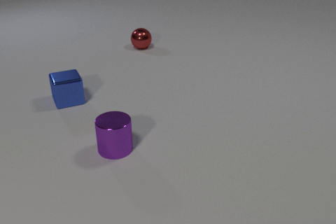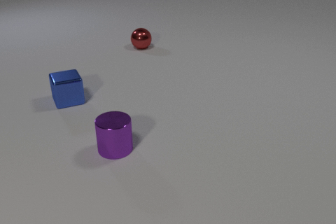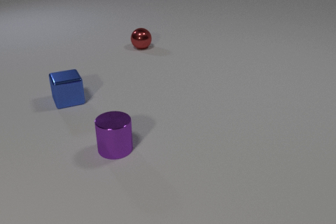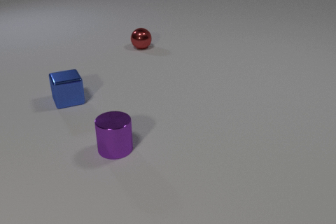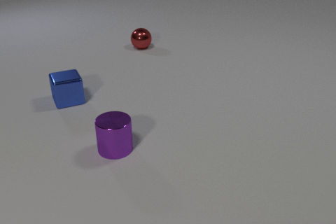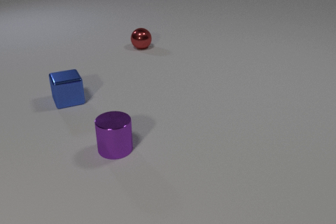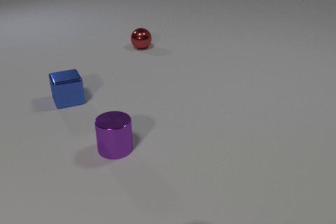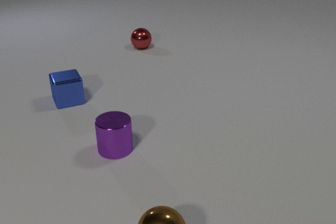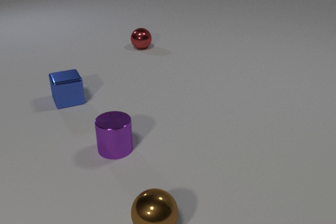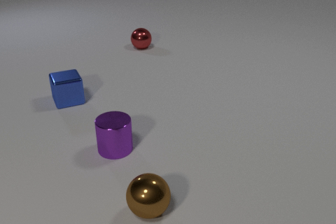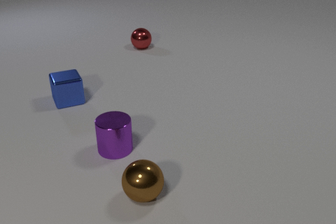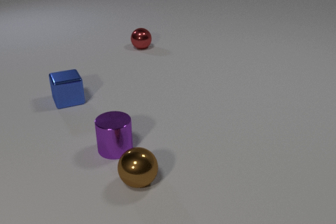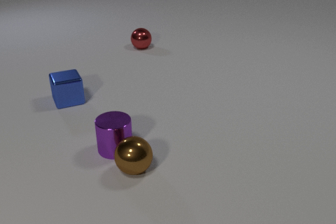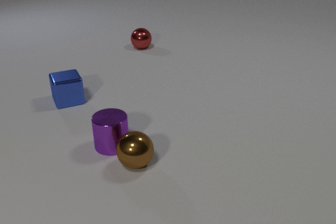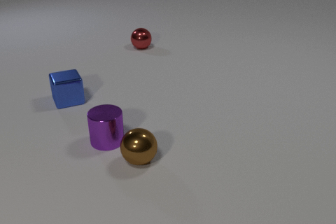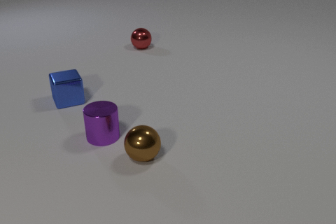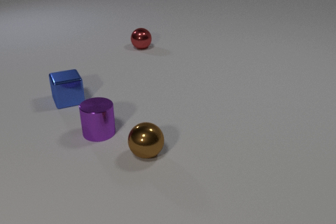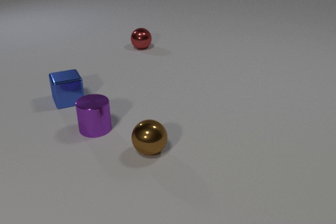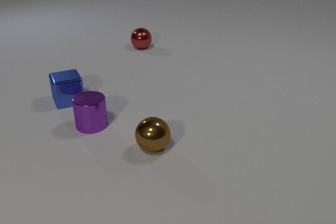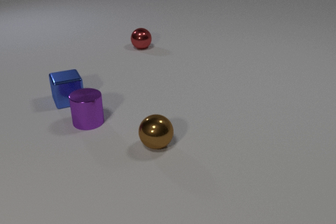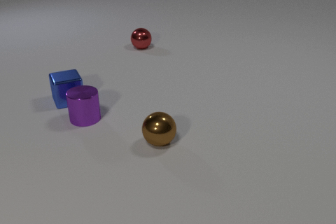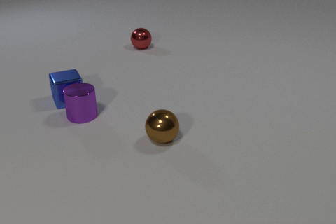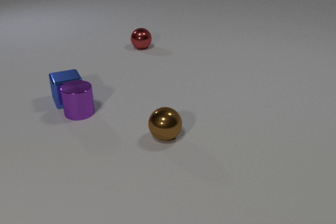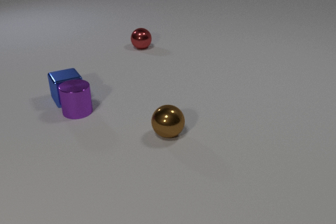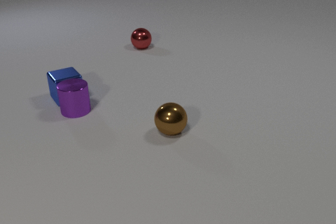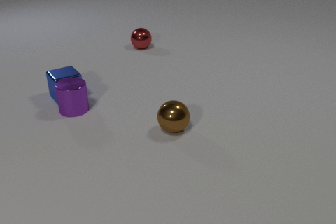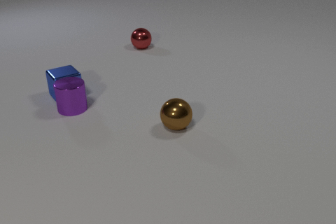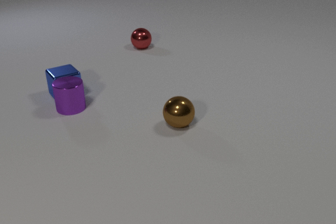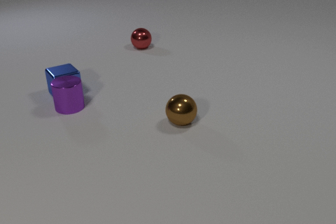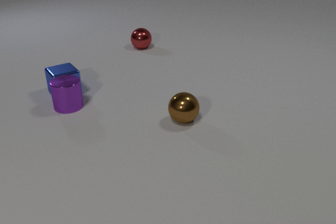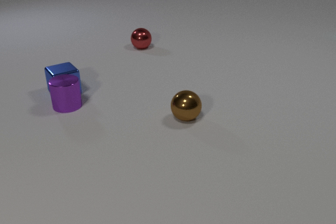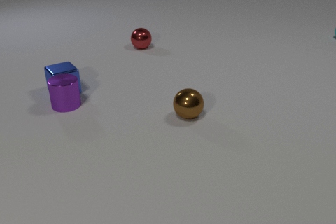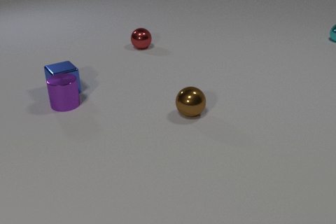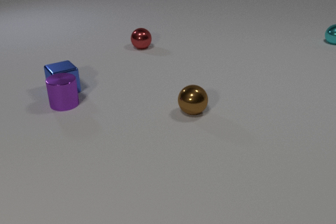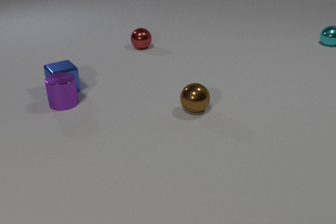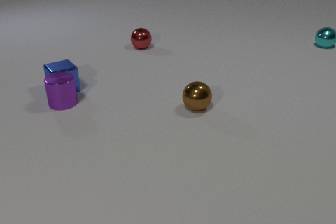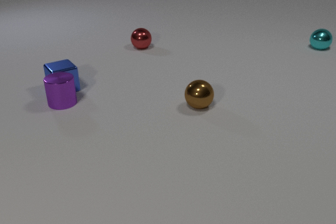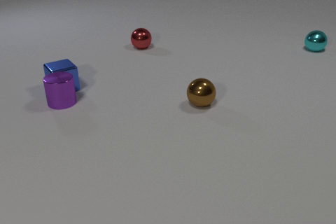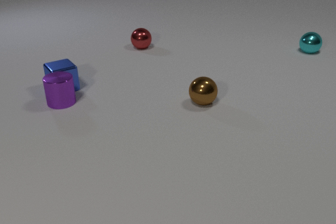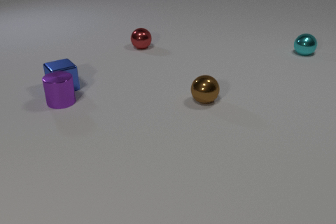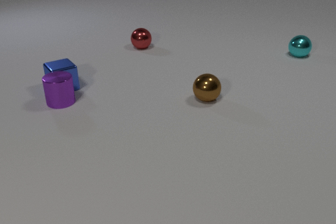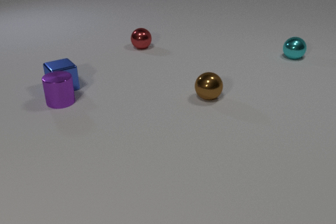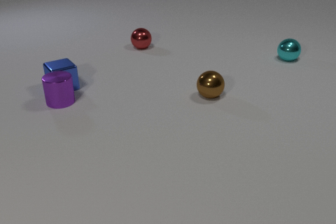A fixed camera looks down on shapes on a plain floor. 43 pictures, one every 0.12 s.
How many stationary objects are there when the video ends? 3.
What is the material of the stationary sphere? metal.
How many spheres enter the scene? 2.
0.00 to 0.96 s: The brown metal sphere comes in at the bottom edge, rolls away from the camera.
0.96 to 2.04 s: The brown metal sphere rolls away from the camera. The purple metal cylinder slides away from the camera and to the left. The brown metal sphere and the purple metal cylinder collide.
2.04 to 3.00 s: The brown metal sphere rolls away from the camera and to the right. The purple metal cylinder slides away from the camera and to the left. The blue metal cube slides away from the camera. The purple metal cylinder and the blue metal cube collide.
3.00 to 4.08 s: The brown metal sphere rolls away from the camera and to the right. The purple metal cylinder slides away from the camera and to the left. The blue metal cube slides away from the camera. The cyan metal sphere comes in at the right edge, rolls toward the camera and to the left.
4.08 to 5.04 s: The brown metal sphere rolls away from the camera and to the right. The cyan metal sphere rolls toward the camera and to the left.
